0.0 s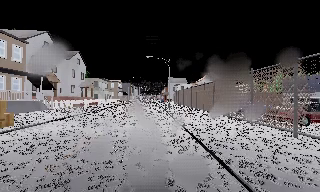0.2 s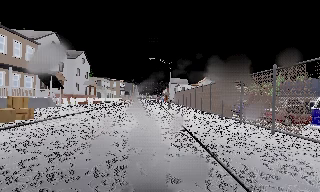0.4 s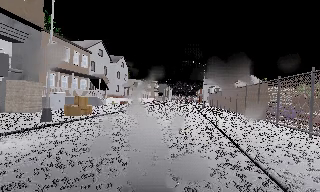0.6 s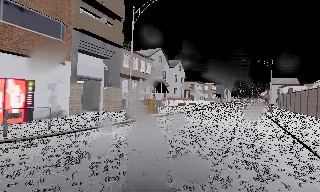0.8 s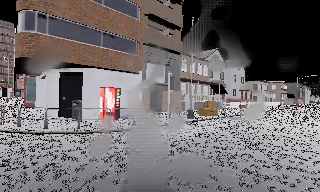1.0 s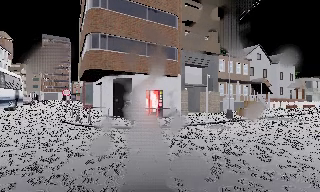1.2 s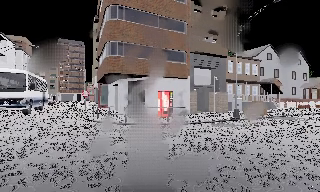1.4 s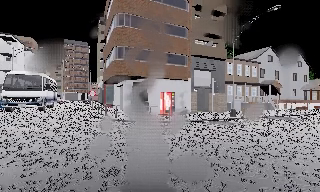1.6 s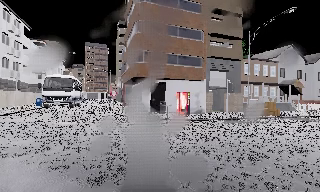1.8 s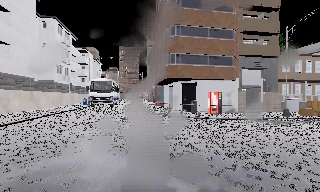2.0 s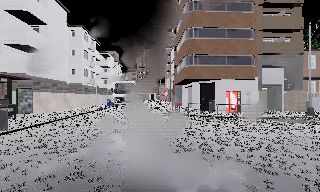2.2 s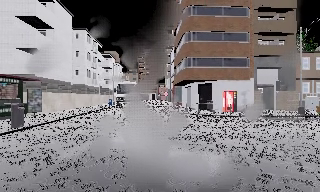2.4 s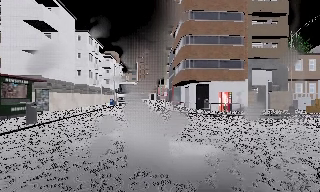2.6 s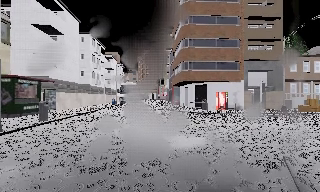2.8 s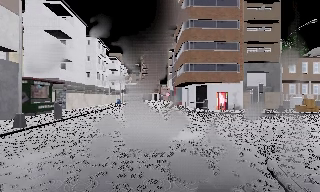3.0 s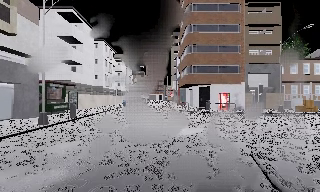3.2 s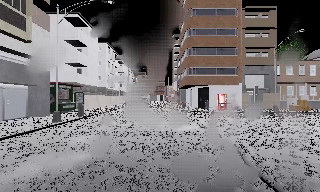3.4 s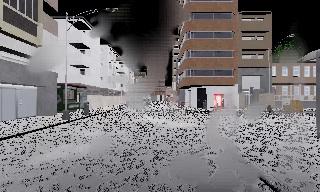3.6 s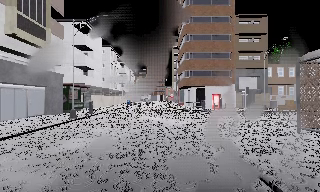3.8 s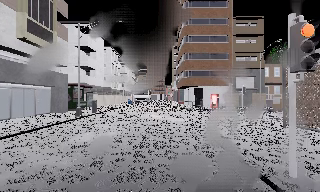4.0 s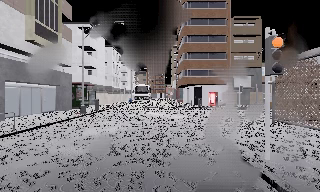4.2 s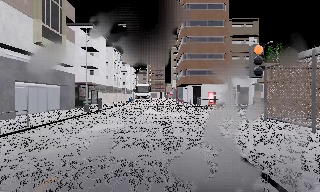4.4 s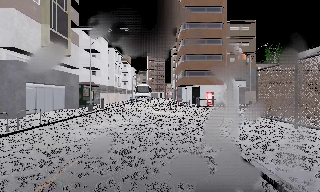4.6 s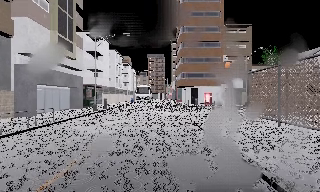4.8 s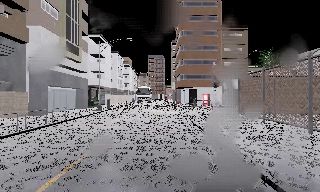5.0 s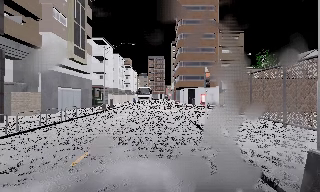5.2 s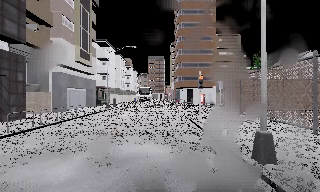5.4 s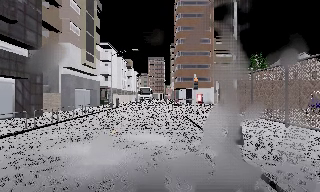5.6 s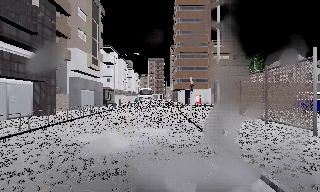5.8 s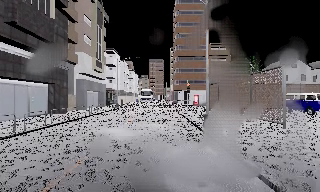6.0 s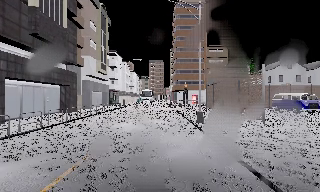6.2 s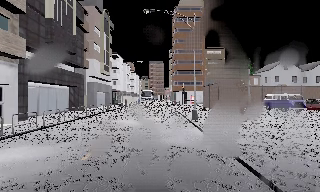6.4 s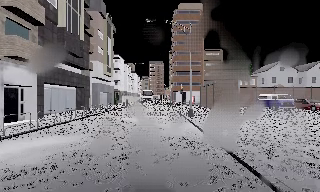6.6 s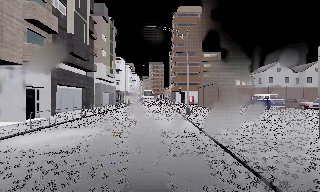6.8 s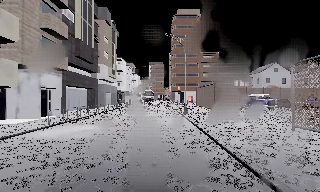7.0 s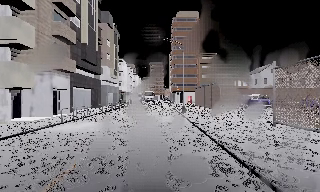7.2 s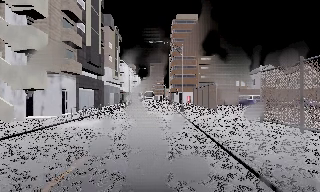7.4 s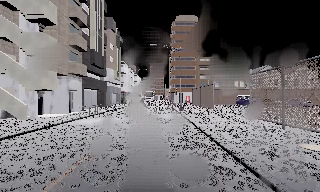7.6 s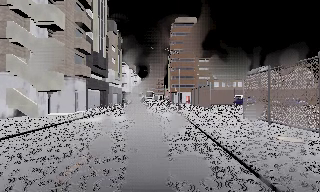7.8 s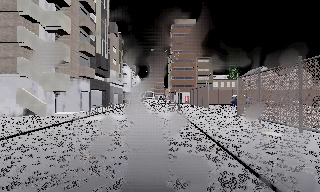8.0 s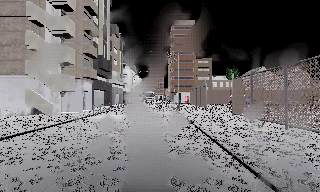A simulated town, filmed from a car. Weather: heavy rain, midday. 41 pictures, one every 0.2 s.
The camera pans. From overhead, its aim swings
counterclockwise.
The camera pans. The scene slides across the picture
to the right.
0.0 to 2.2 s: The camera pans to its left, which is counterclockwise from overhead, by about 90 degrees. It travels backward, about 12 m.
2.2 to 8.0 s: The camera travels backward, about 30 m, so what stands in front gets smaller.
The film runs backward here.
